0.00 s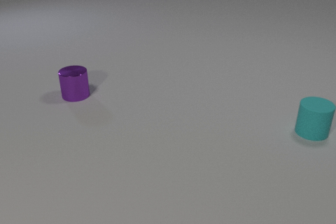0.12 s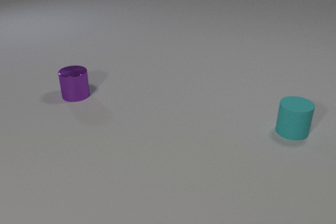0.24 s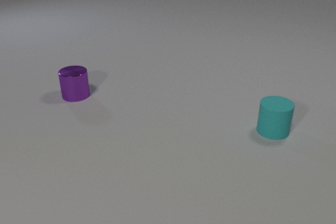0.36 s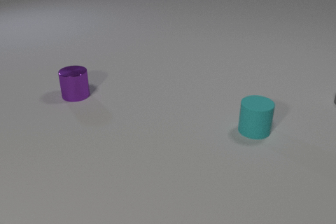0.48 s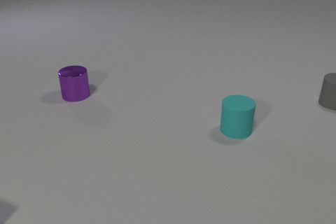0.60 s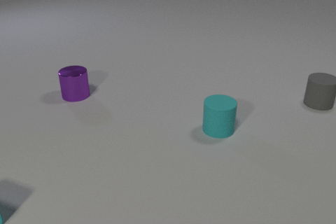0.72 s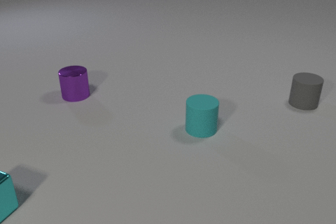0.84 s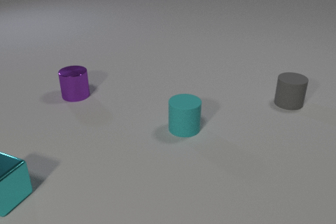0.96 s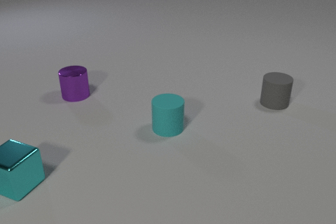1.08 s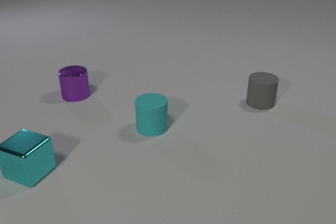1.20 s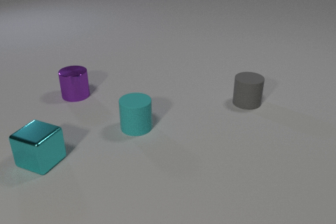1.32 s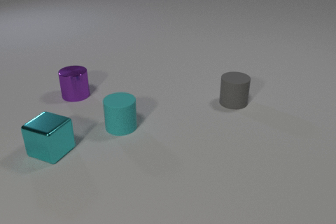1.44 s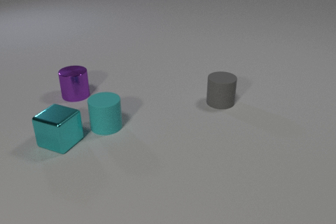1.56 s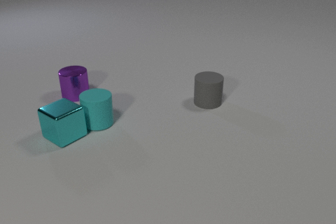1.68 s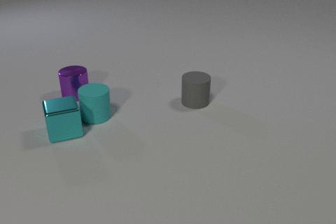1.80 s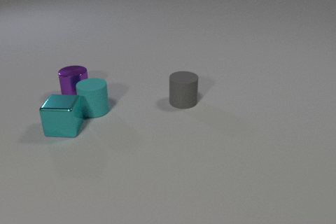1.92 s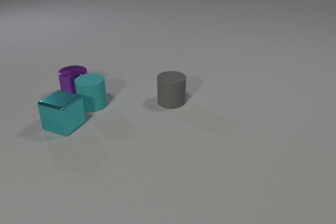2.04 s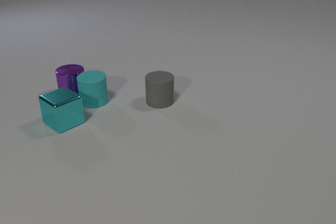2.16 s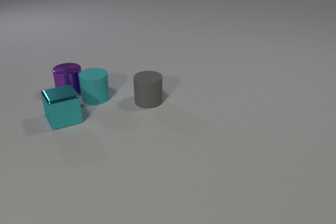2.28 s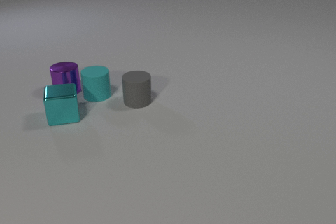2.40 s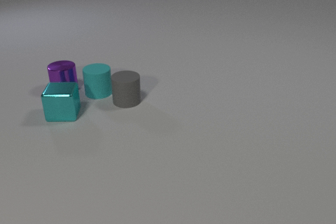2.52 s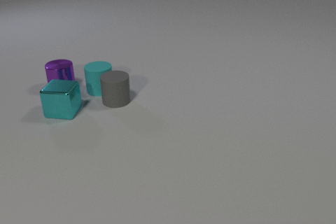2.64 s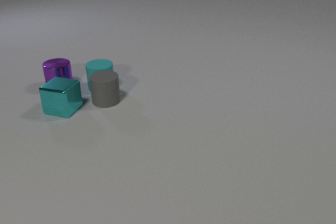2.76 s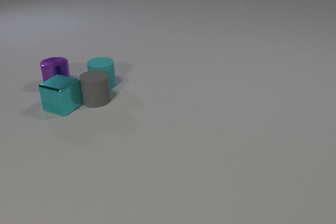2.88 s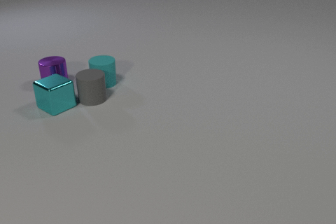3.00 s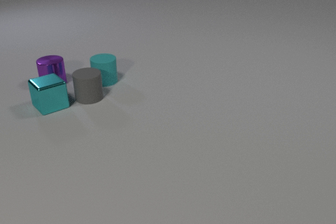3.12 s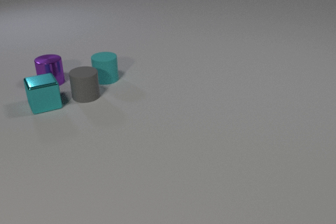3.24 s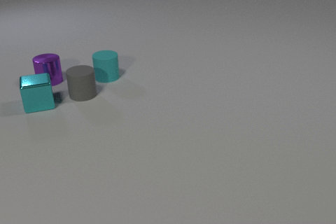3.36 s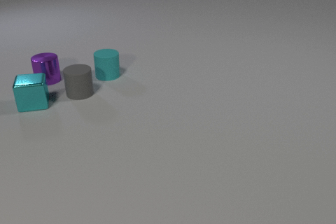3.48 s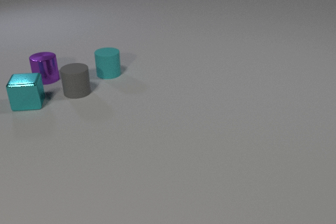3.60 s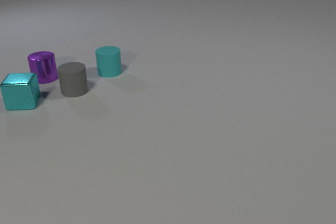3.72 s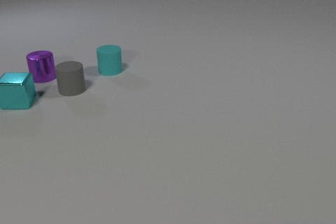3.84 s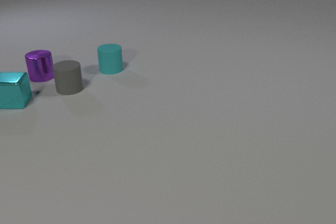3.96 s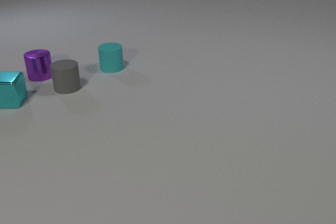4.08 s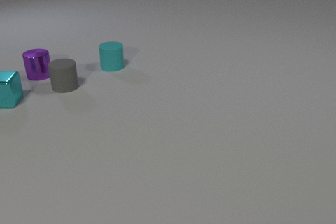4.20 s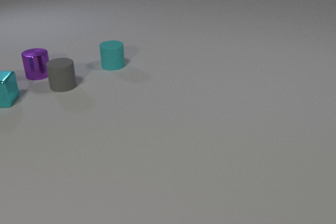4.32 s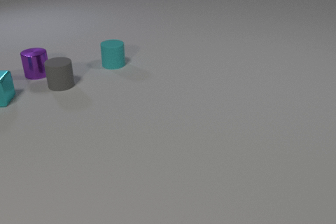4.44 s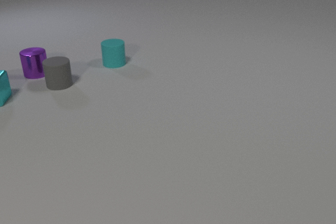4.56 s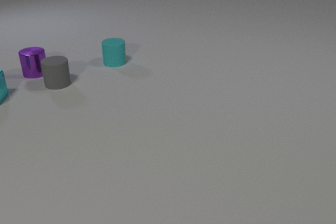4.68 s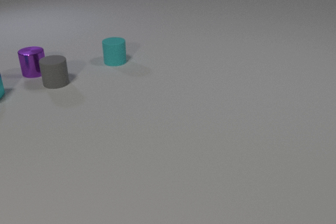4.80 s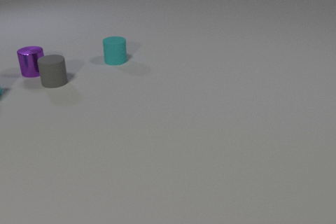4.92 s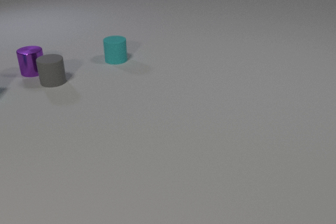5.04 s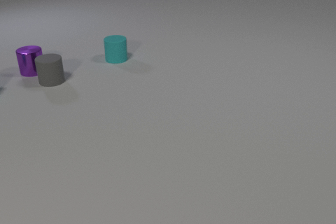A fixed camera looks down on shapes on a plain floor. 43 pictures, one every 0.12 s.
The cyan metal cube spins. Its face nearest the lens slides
to the left.
The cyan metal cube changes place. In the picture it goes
away from the camera.
0.00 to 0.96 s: The cyan metal cube comes in at the left edge, slides away from the camera and to the right. The cyan rubber cylinder slides to the left. The gray rubber cylinder comes in at the right edge, slides to the left.
0.96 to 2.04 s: The cyan metal cube slides away from the camera and to the right, spins so that its near face slides to the left, clockwise seen from above. The cyan rubber cylinder slides to the left and away from the camera. The gray rubber cylinder slides to the left. The cyan metal cube and the cyan rubber cylinder collide. The cyan rubber cylinder and the purple metal cylinder collide.
2.04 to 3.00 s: The cyan metal cube slides away from the camera, spins clockwise seen from above by about 105 degrees, its near face sliding to the left. The cyan rubber cylinder slides away from the camera. The purple metal cylinder slides away from the camera and to the left. The gray rubber cylinder slides to the left. The cyan metal cube and the gray rubber cylinder collide.
3.00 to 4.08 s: The cyan metal cube slides to the left and away from the camera, spins clockwise seen from above by about 45 degrees, its near face sliding to the left. The cyan rubber cylinder slides away from the camera. The purple metal cylinder slides away from the camera and to the left. The gray rubber cylinder slides away from the camera and to the left.
4.08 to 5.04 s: The cyan metal cube slides to the left and away from the camera, leaves at the left edge. The cyan rubber cylinder slides away from the camera. The purple metal cylinder slides away from the camera and to the left. The gray rubber cylinder slides away from the camera and to the left.
What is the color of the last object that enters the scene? cyan.
How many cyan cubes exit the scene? 1.
What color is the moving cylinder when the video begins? cyan.
